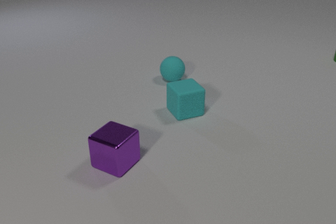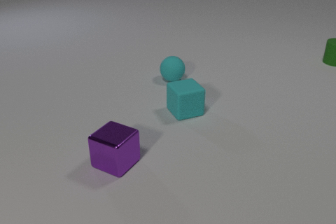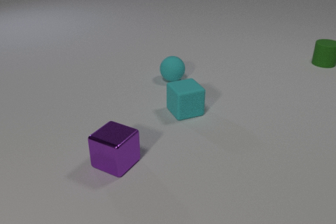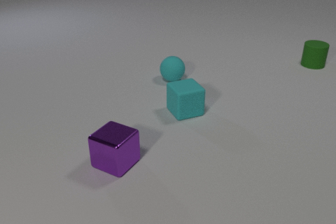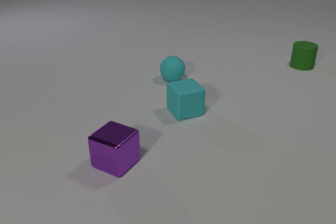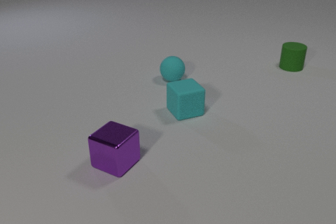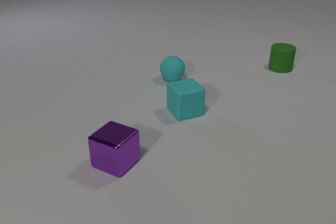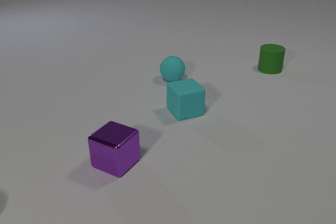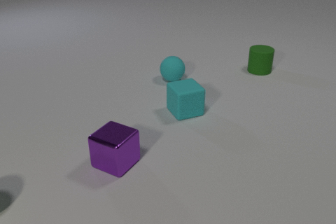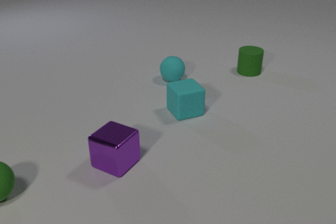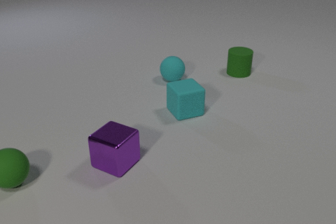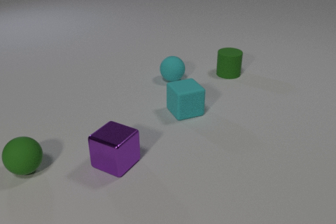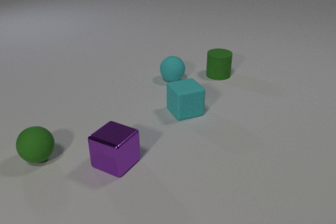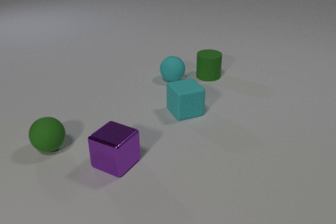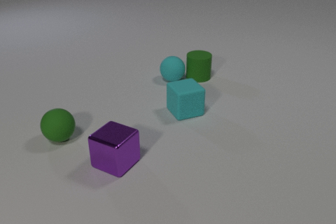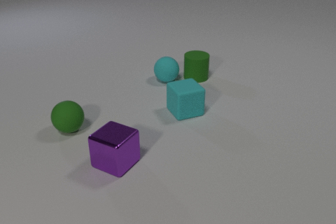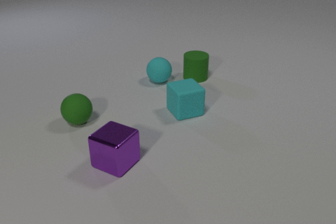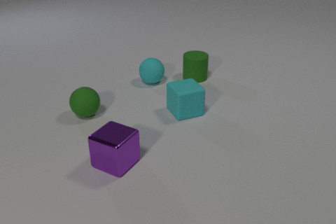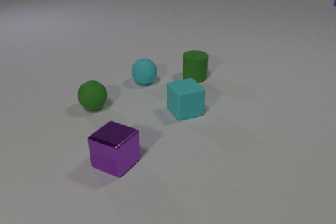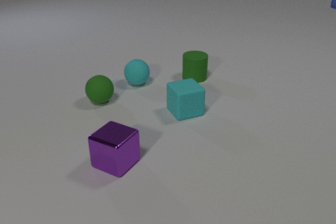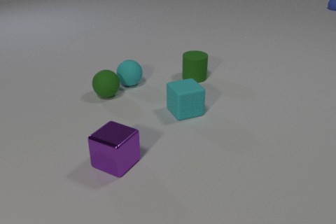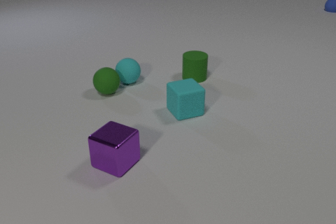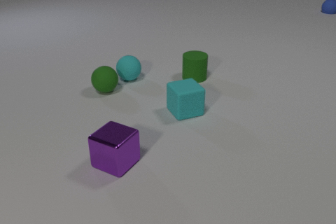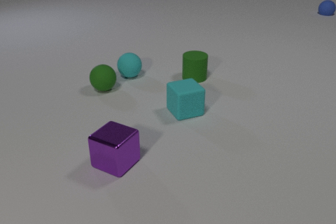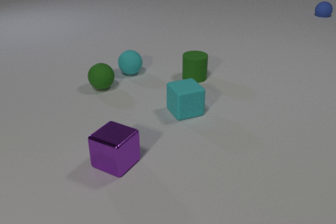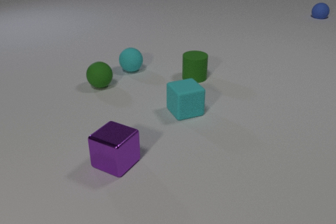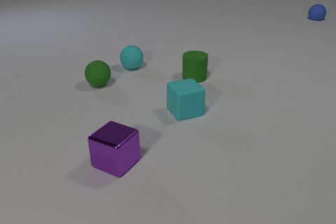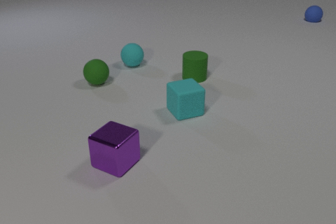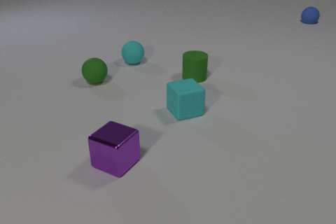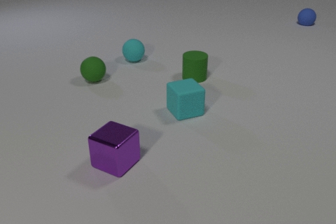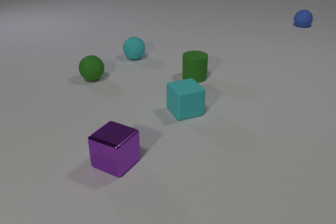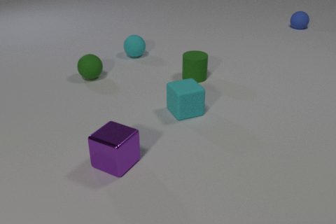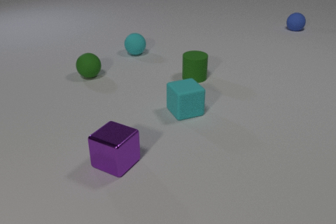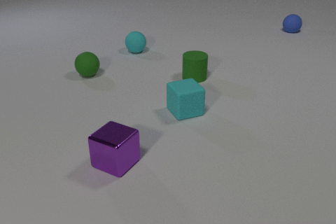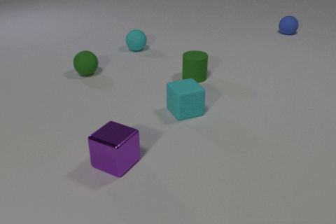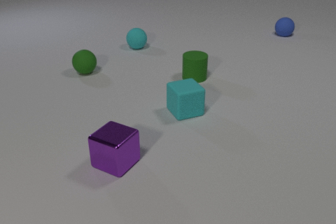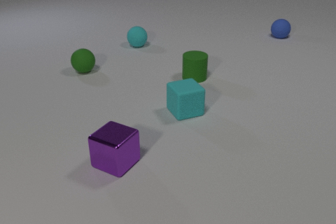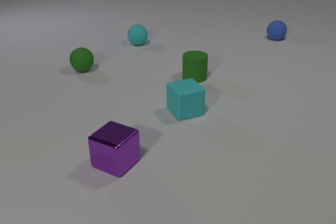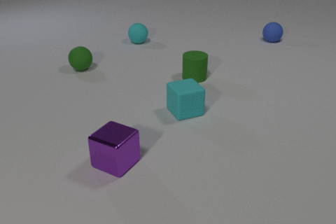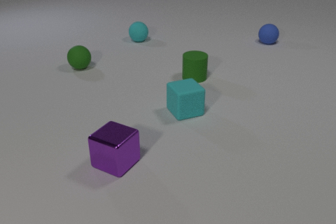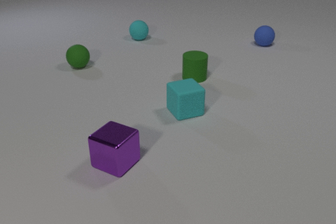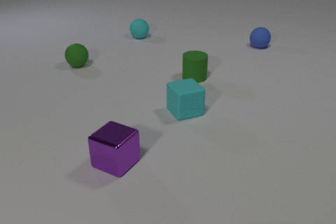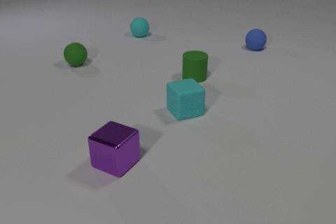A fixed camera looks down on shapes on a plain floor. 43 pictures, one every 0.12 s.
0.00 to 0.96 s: The green rubber cylinder slides to the left and toward the camera.
0.96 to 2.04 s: The green rubber cylinder slides to the left and toward the camera. The cyan rubber sphere rolls to the left. The green rubber sphere comes in at the left edge, rolls away from the camera and to the right. The green rubber cylinder and the cyan rubber sphere collide.
2.04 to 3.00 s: The cyan rubber sphere rolls away from the camera and to the left. The blue rubber sphere comes in at the right edge, rolls toward the camera. The green rubber sphere rolls away from the camera. The cyan rubber sphere and the green rubber sphere collide.
3.00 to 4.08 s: The cyan rubber sphere rolls away from the camera. The blue rubber sphere rolls toward the camera and to the left. The green rubber sphere rolls away from the camera and to the left.
4.08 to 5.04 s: The cyan rubber sphere rolls away from the camera. The blue rubber sphere rolls toward the camera and to the left. The green rubber sphere rolls away from the camera.
How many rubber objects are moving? 4.
What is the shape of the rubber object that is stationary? cube.
How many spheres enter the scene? 2.
